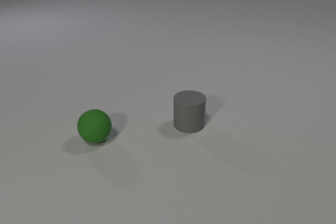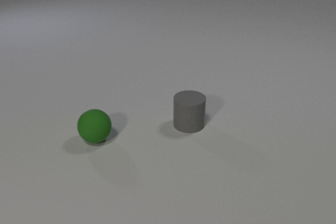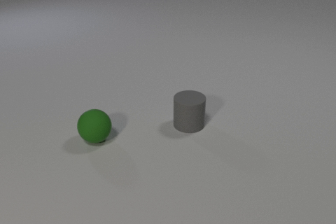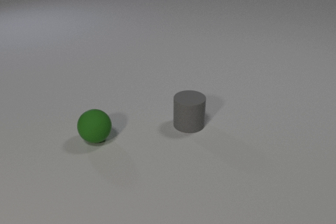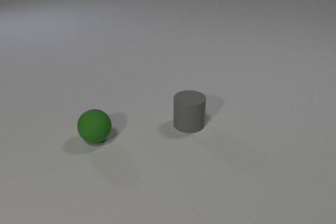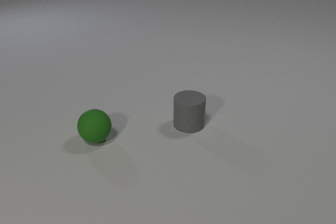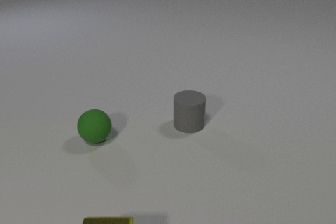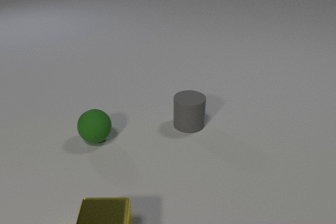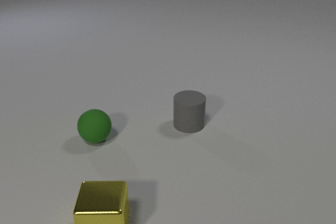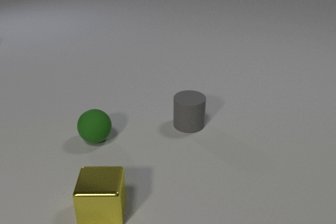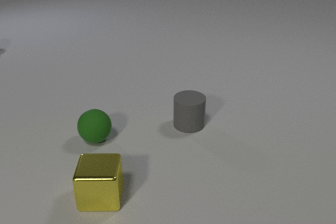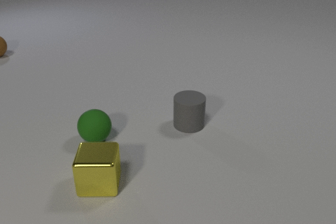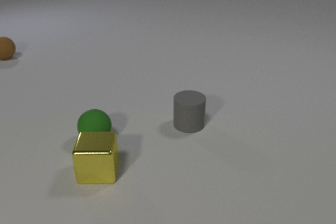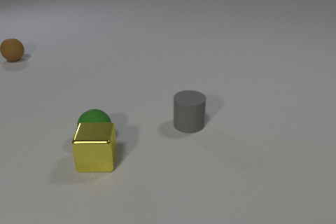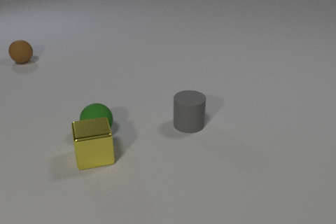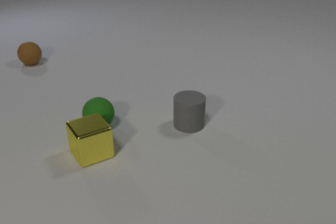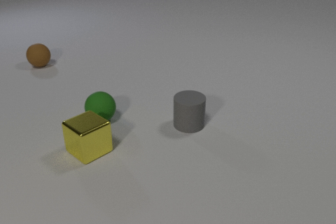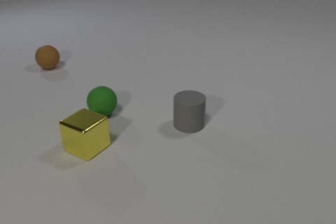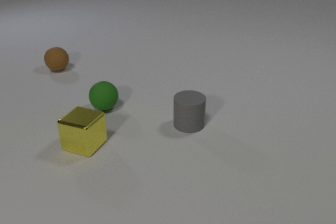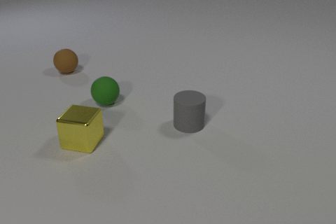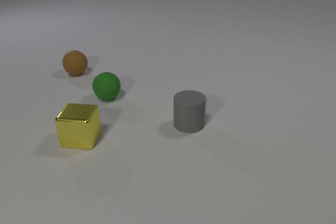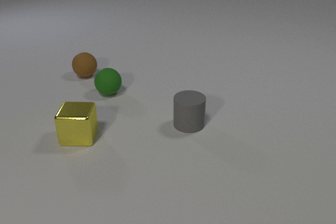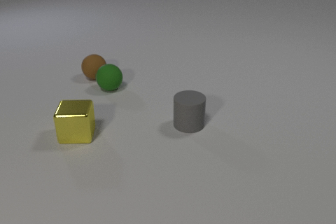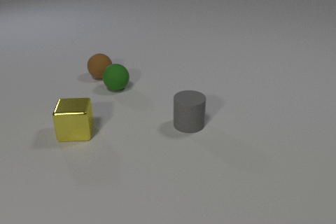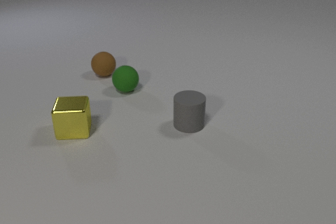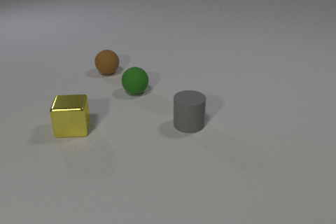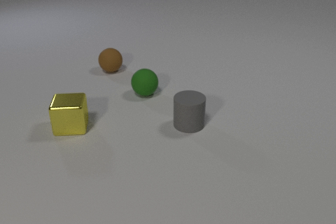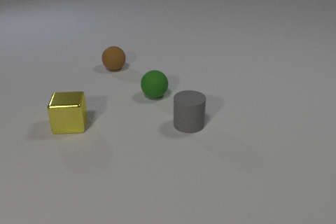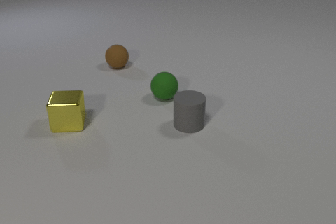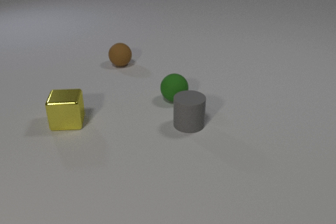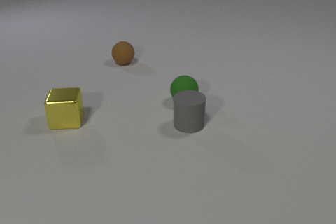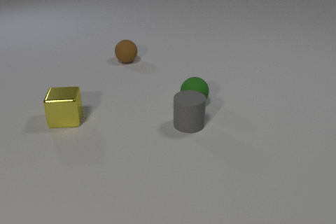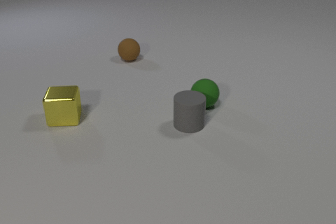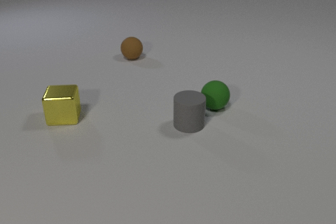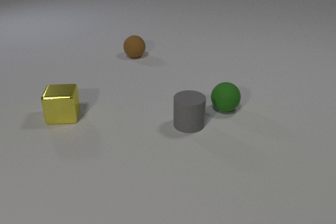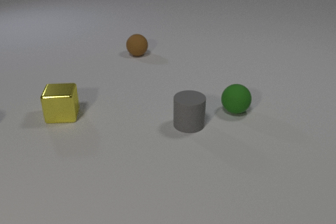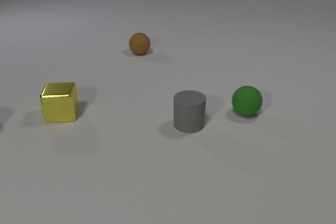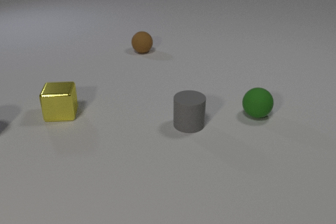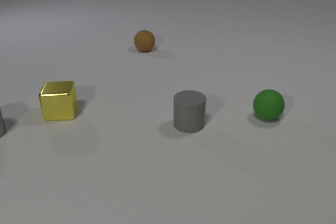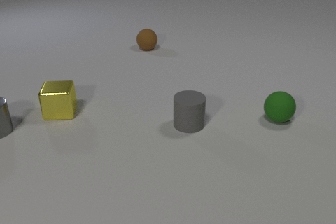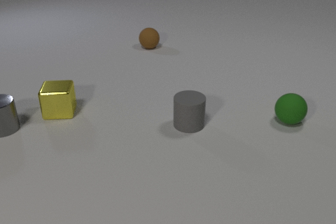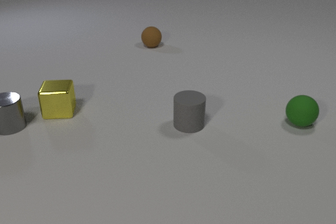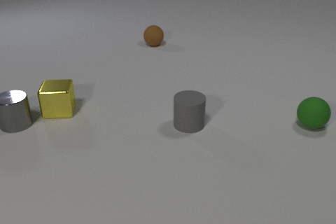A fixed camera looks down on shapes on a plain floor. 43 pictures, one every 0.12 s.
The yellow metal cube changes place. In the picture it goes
away from the camera.
The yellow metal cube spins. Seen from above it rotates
counterclockwise.
0.00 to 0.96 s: The yellow metal cube comes in at the bottom edge, slides away from the camera.
0.96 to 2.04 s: The yellow metal cube slides away from the camera, spins counterclockwise seen from above by about 60 degrees, its near face sliding to the right. The green rubber sphere rolls away from the camera. The brown rubber sphere comes in at the left edge, rolls toward the camera and to the right. The yellow metal cube and the green rubber sphere collide.
2.04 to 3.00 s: The yellow metal cube slides away from the camera, spins counterclockwise seen from above by about 45 degrees, its near face sliding to the right. The green rubber sphere rolls away from the camera and to the right. The brown rubber sphere rolls to the right and toward the camera. The green rubber sphere and the brown rubber sphere collide.
3.00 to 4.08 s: The yellow metal cube slides away from the camera. The green rubber sphere rolls to the right. The brown rubber sphere rolls away from the camera and to the right.
4.08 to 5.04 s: The yellow metal cube slides away from the camera. The green rubber sphere rolls to the right. The gray metal cylinder comes in at the left edge, slides to the right. The brown rubber sphere rolls away from the camera and to the right.
How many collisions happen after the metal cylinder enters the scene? 0.
Are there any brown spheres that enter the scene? yes.
What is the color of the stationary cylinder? gray.
